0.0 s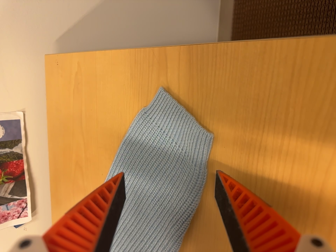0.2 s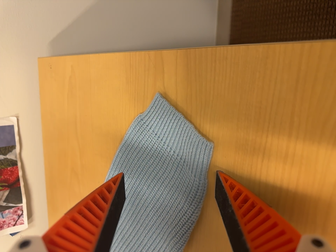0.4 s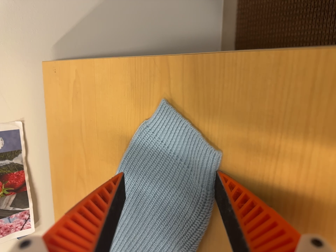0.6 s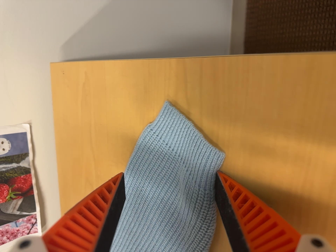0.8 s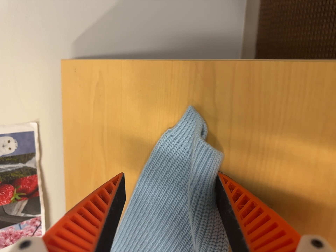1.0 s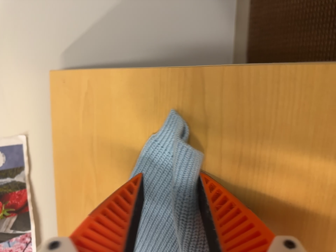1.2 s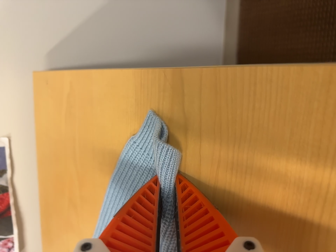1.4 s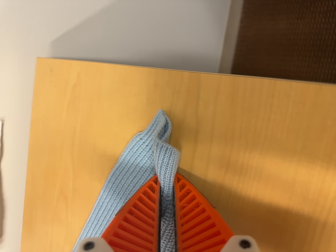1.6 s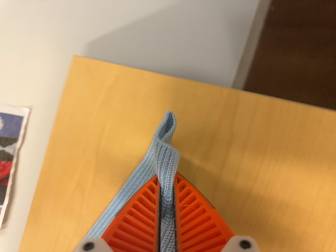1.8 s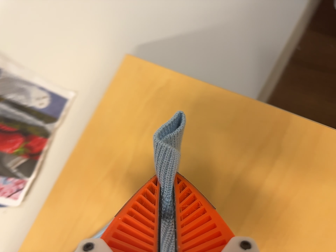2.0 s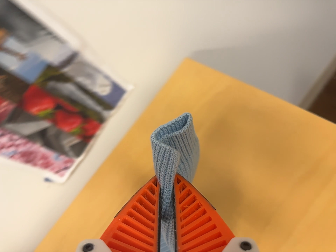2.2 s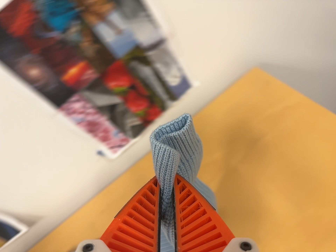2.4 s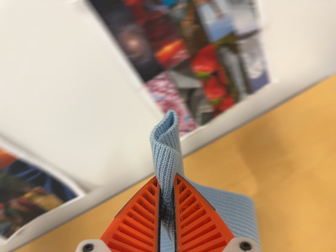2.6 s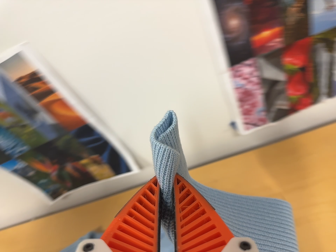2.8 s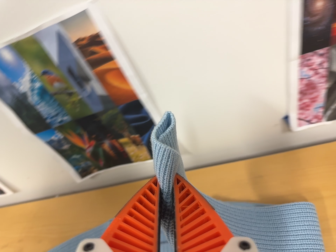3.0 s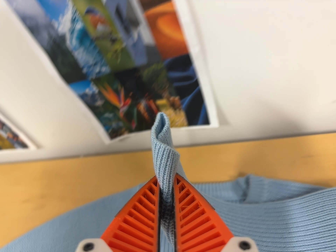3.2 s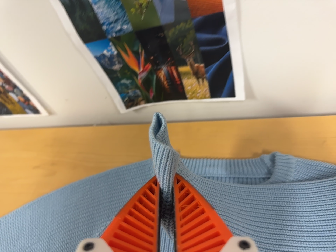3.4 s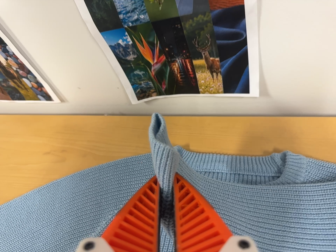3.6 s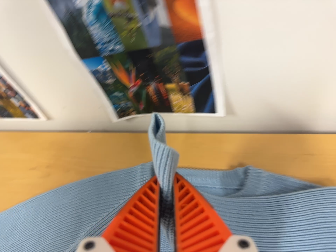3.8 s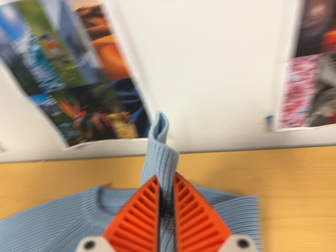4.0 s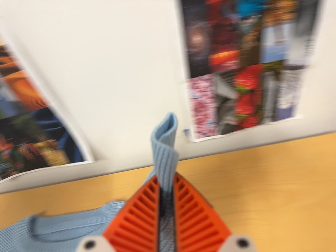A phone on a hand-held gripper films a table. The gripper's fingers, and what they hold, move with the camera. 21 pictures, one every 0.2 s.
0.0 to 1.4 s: The camera travels forward, about 7 cm, so what stands in front looms larger.
1.4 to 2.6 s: The scene slides to the right, as the camera pans about 15 degrees to its left. It travels to its left, about 40 cm, so close, fixed things drift to the right. Its aim tips toward the top of its view by about 10 degrees. It rolls about its line of sight by about 60 degrees, and the scene rotates clockwise.
2.6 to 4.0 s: The camera travels toward the bottom of its view, about 6 cm, so close, fixed things drift upward.
The film runs forward here.
